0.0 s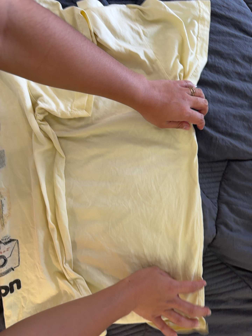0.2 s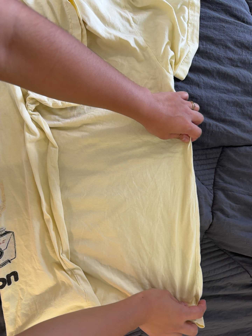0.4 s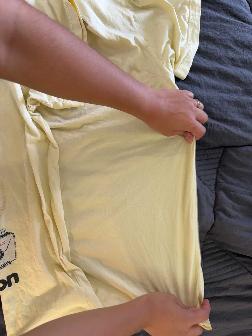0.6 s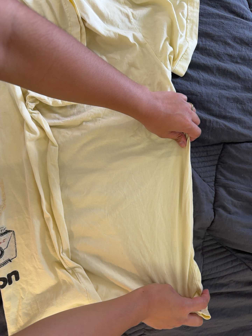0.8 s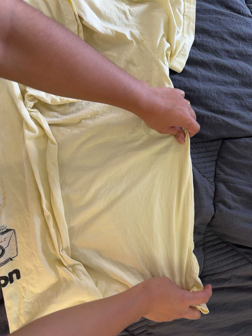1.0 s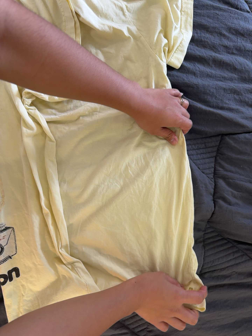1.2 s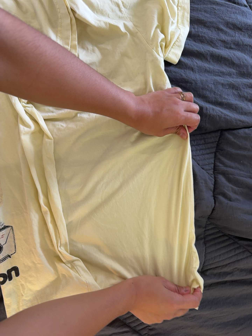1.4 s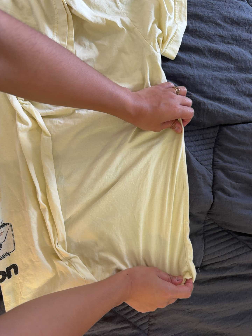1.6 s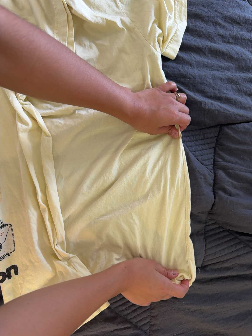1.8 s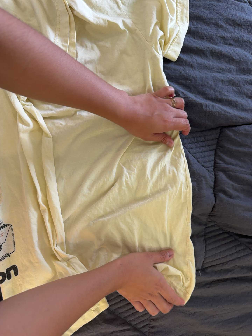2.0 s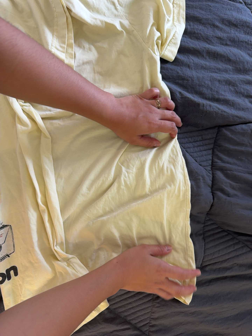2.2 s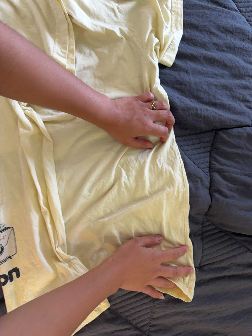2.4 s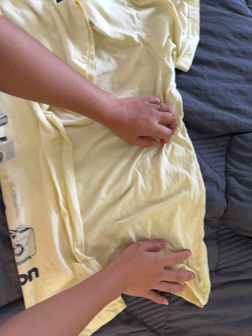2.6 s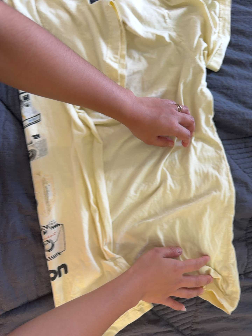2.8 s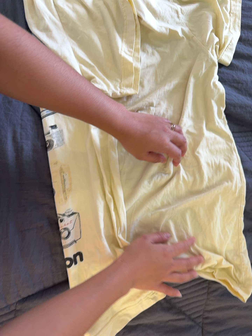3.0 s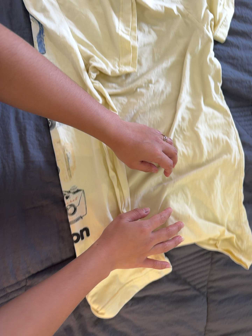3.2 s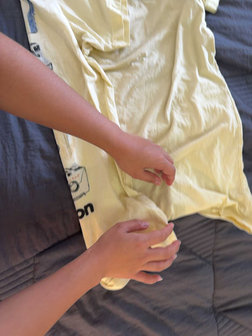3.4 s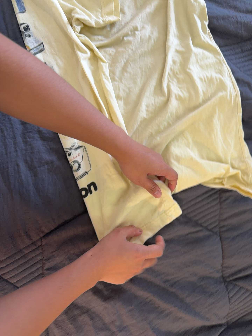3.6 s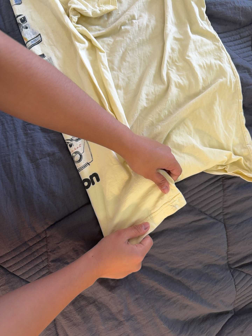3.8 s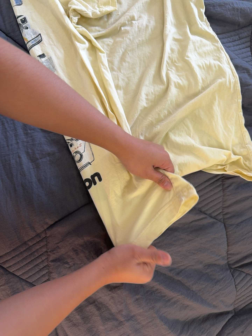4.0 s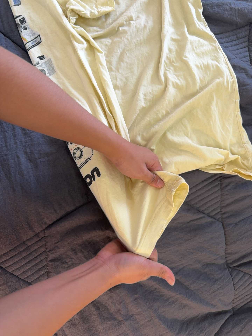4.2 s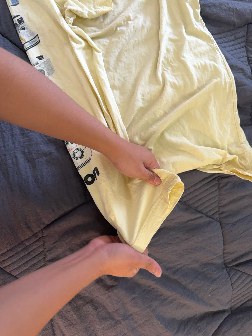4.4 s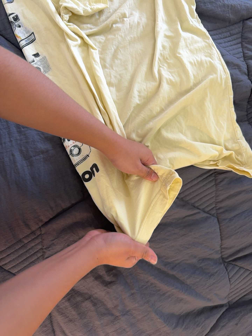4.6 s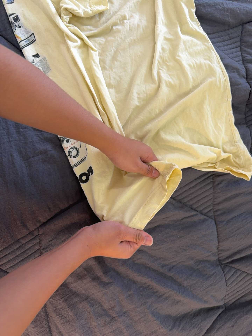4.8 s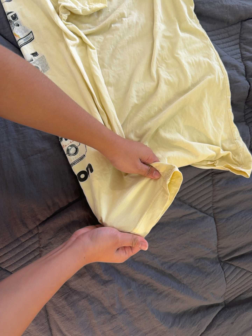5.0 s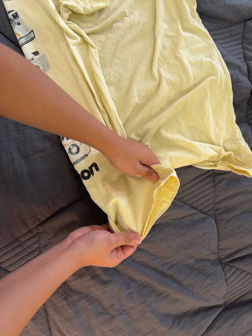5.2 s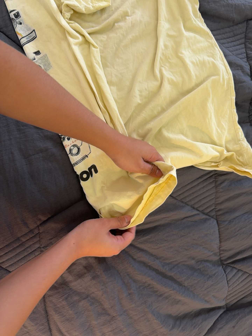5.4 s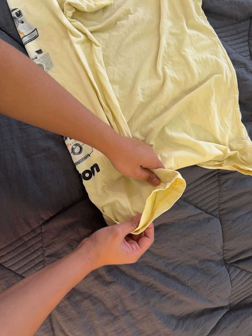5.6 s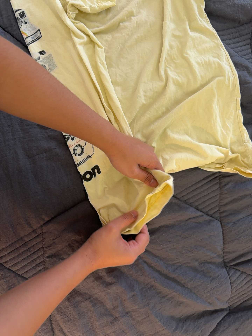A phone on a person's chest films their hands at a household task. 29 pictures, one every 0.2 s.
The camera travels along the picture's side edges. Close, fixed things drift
upward.
0.0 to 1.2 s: The camera shifts only a little, or ends up much as it began.
1.2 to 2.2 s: The camera keeps its place and its aim.
2.2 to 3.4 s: The camera travels toward the bottom of its view and to its left, about 16 cm, so close, fixed things drift upward. It rolls about its line of sight by about 10 degrees, and the scene rotates counterclockwise.
3.4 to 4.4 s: The camera shifts only a little, or ends up much as it began.
4.4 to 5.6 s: The camera keeps its place and its aim.
The film runs backward here.
